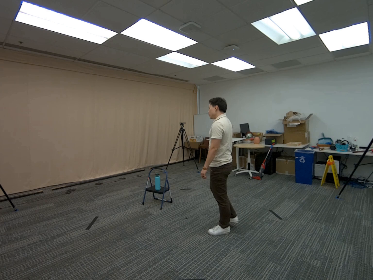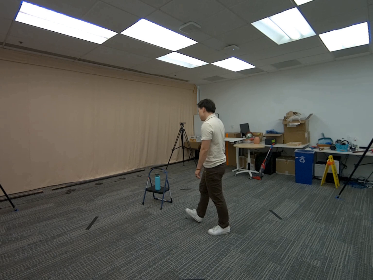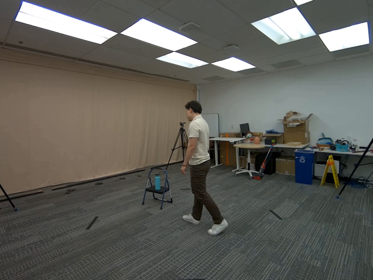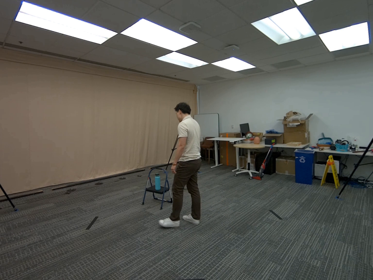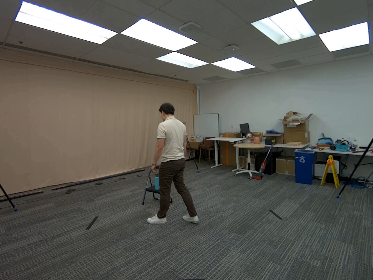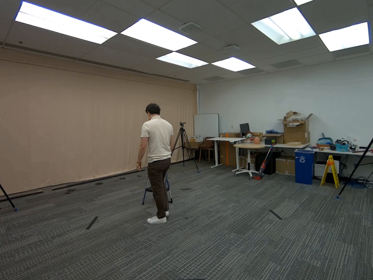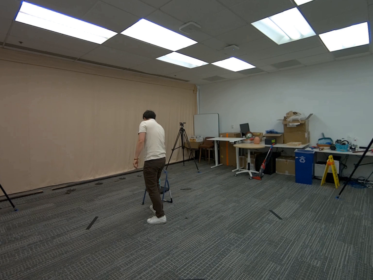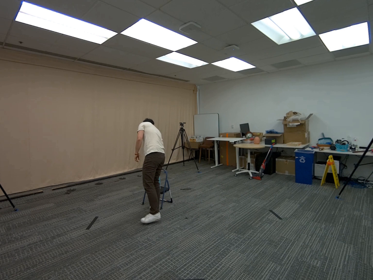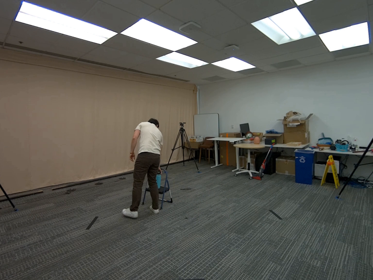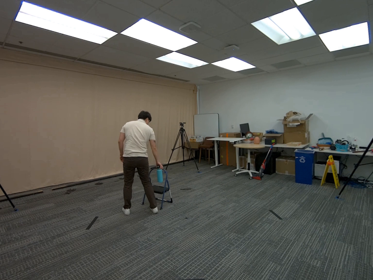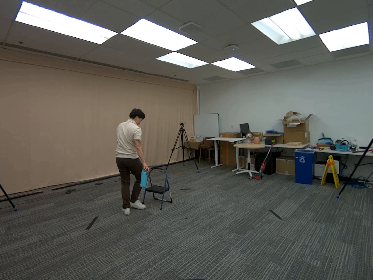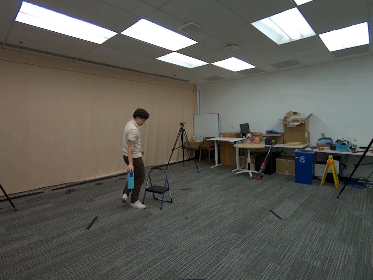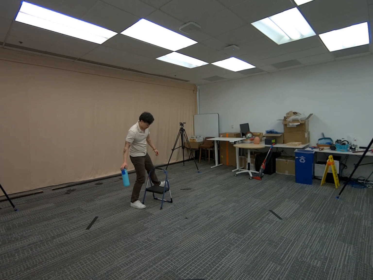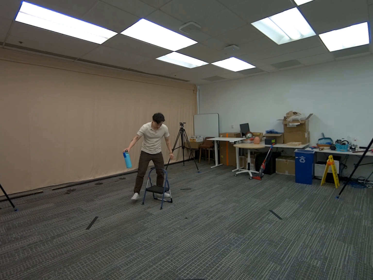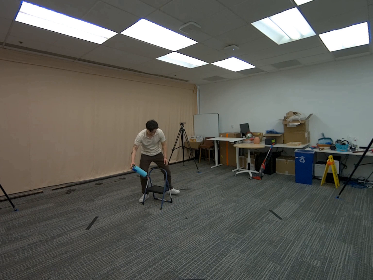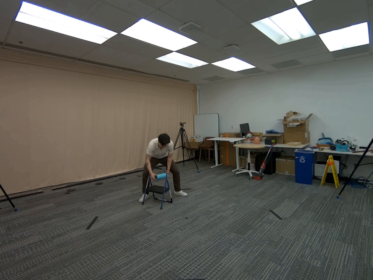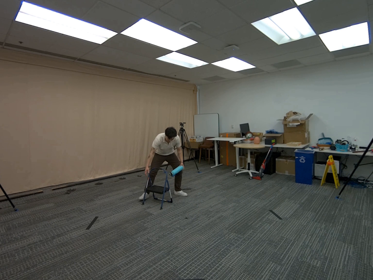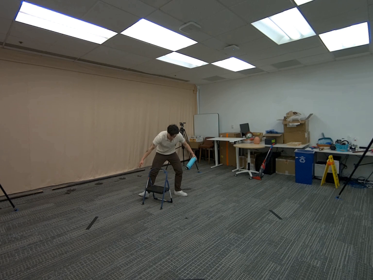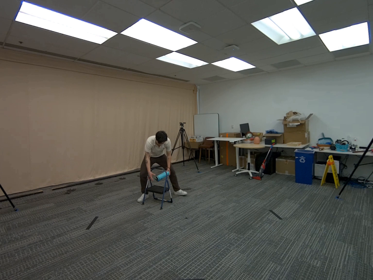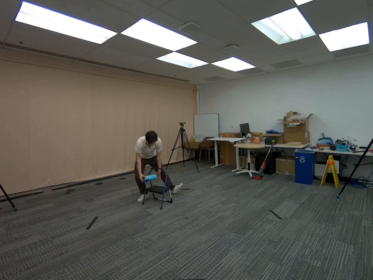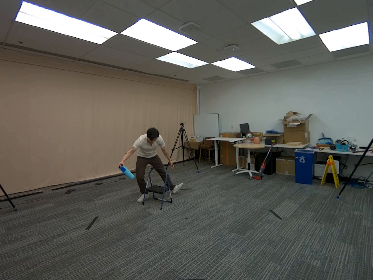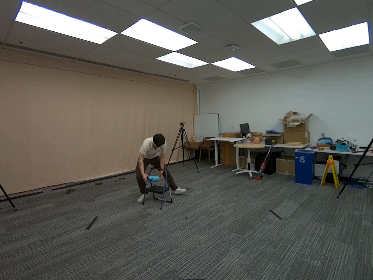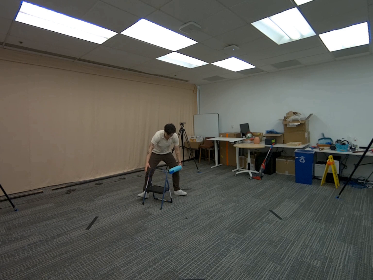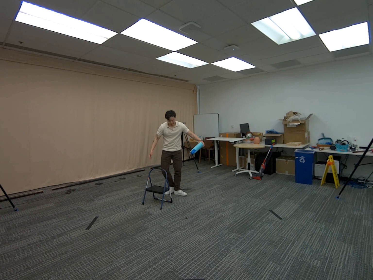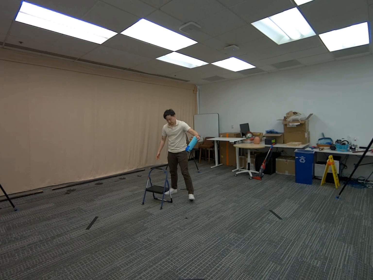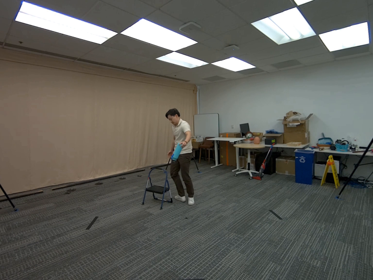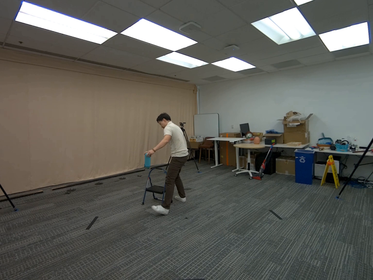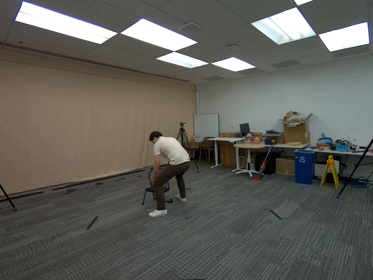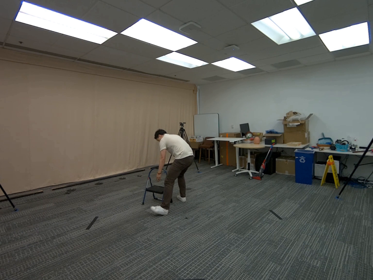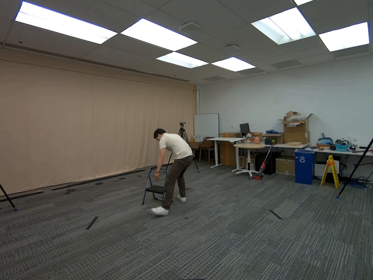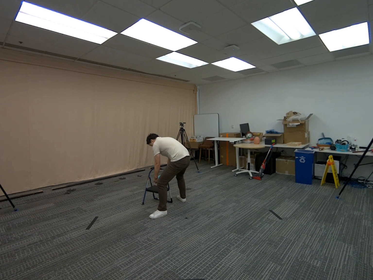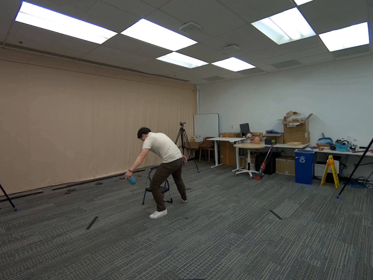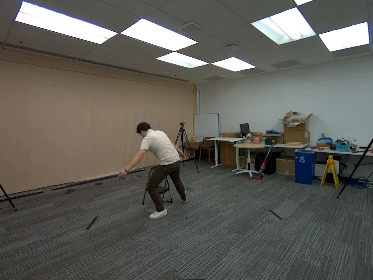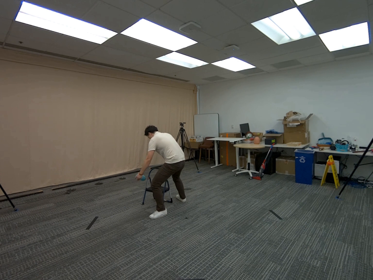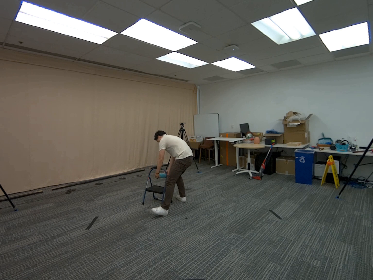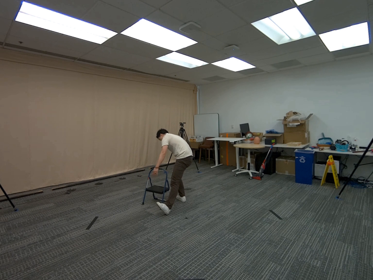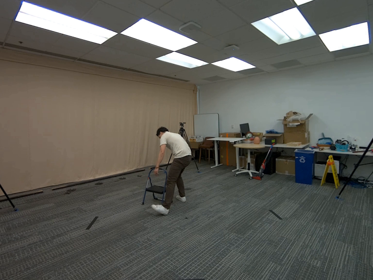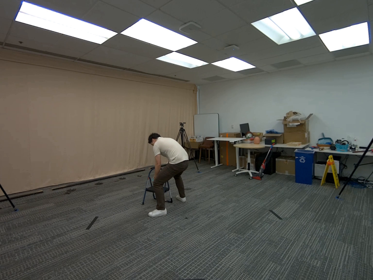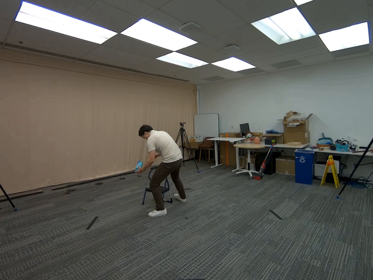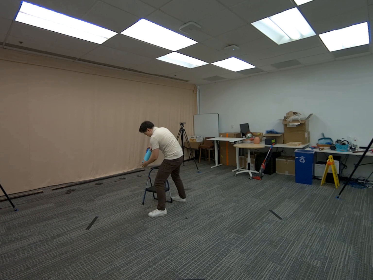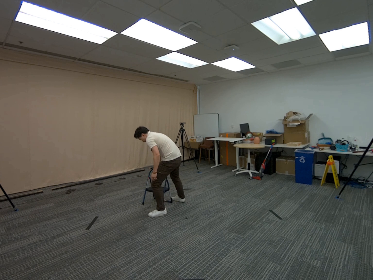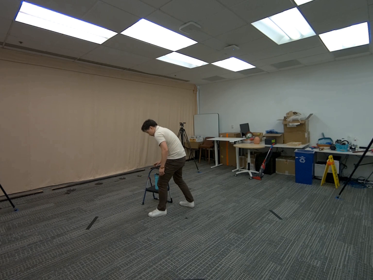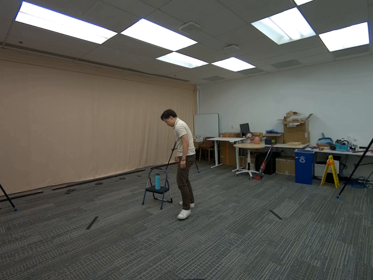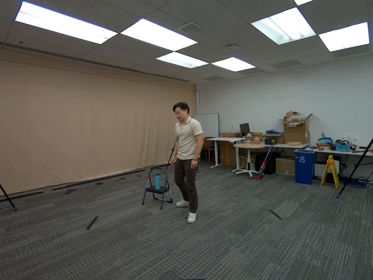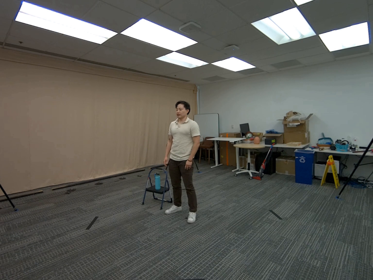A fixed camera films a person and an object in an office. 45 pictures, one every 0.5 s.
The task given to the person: "Walk to the cyan water bottle on the step ladder. Pick it up with your right hand and pass it through the ladder to your left hand. Continue passing it back and forth a few times, then place the bottle back on the step ladder when finished.
